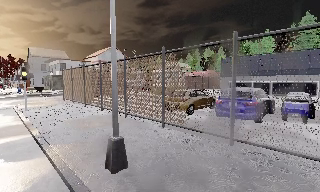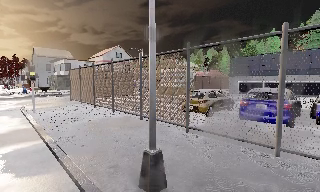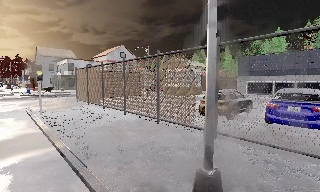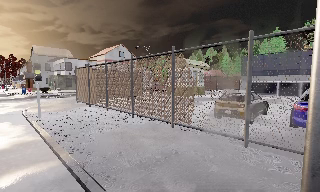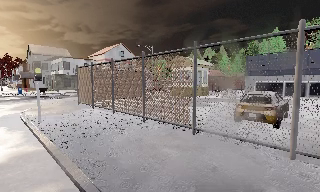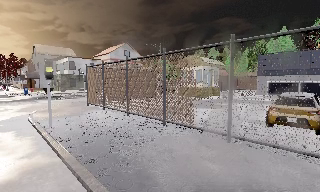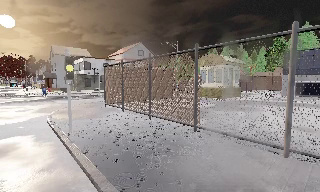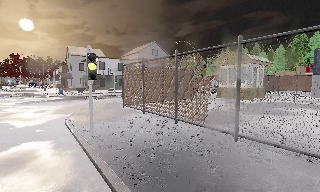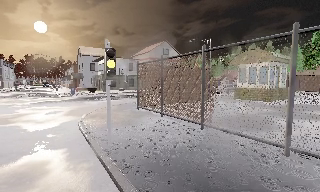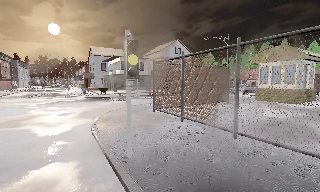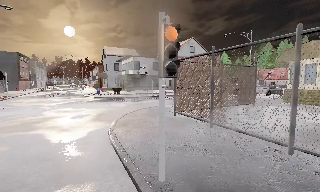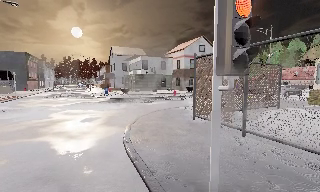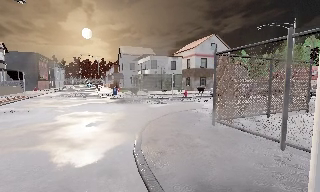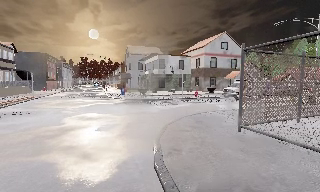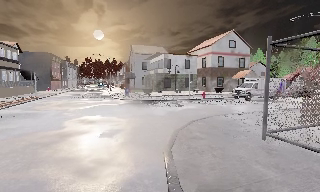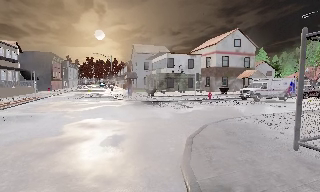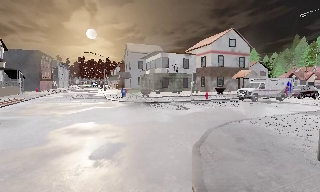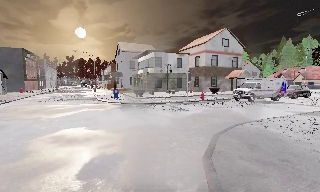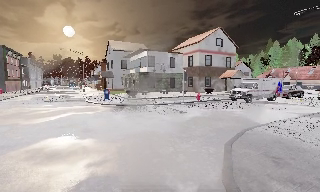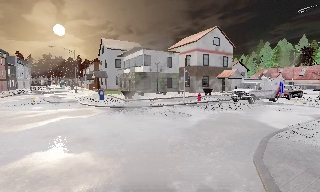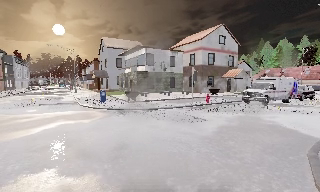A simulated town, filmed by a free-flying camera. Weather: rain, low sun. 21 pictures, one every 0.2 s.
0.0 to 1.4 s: The camera travels to its left and forward, about 8 m, so close, fixed things drift to the right.
1.4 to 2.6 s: The camera pans to its left, which is counterclockwise from overhead, by about 15 degrees. It travels forward and to its left, about 6 m, so what stands in front looms larger.
2.6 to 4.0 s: The camera travels forward and to its left, about 7 m, so what stands in front looms larger.
The film runs forward here.
